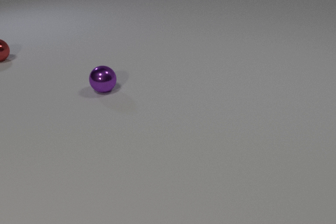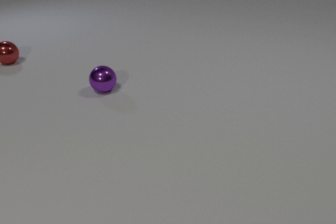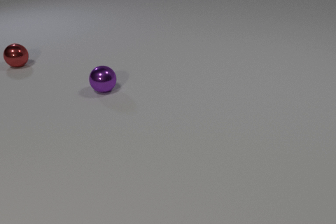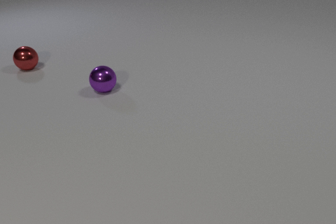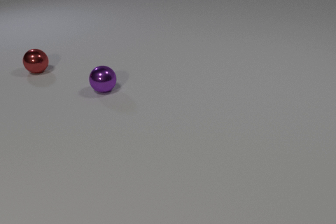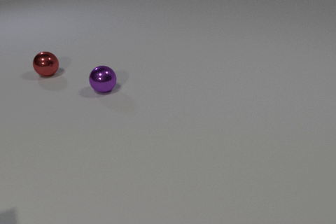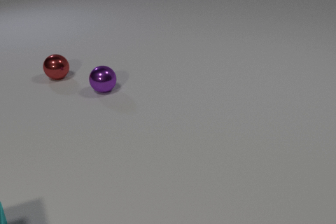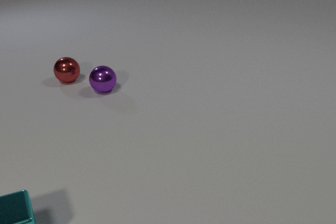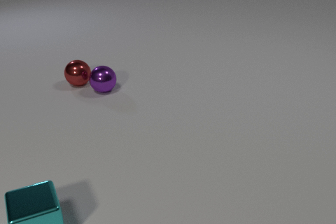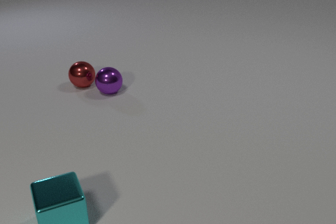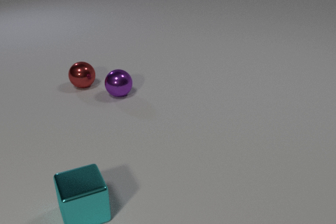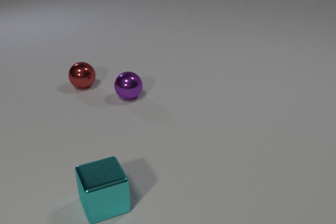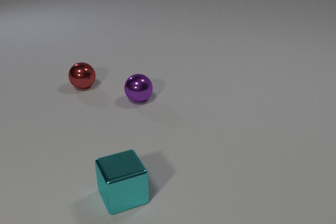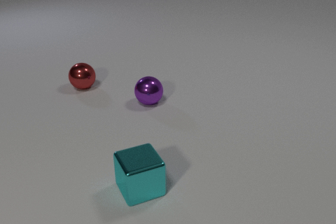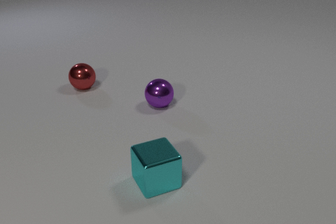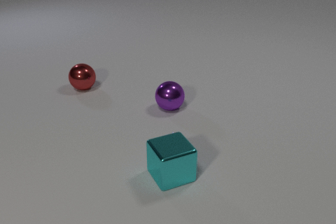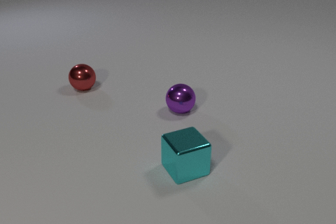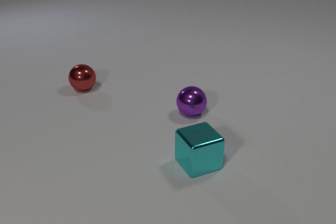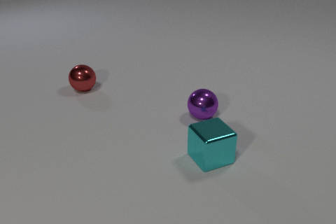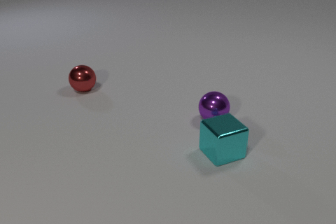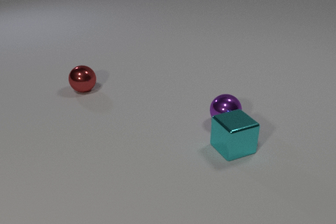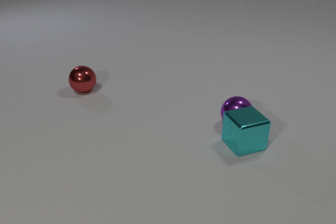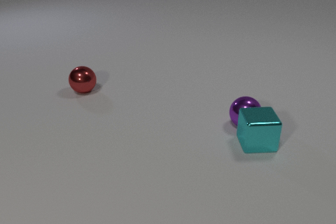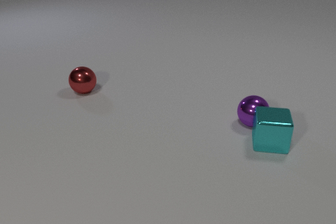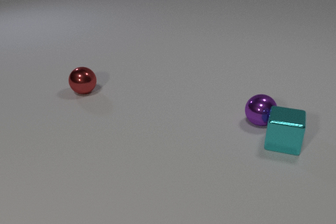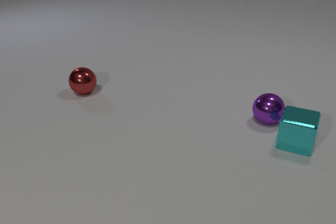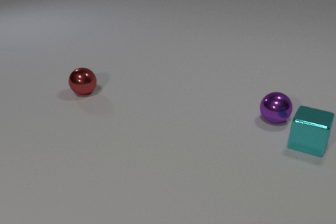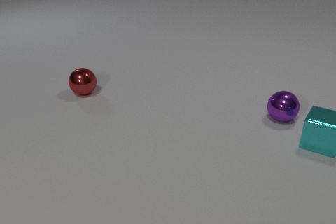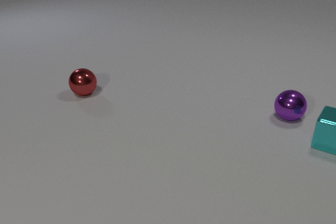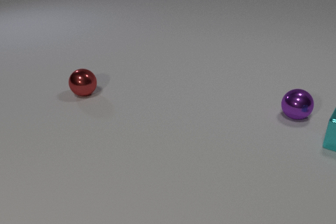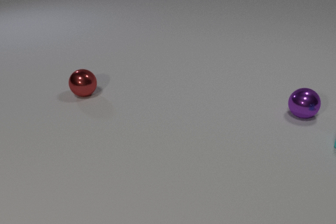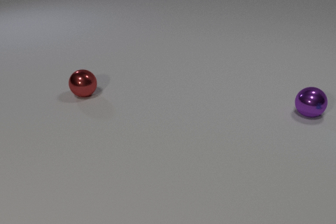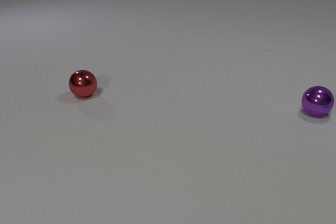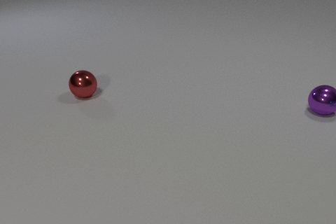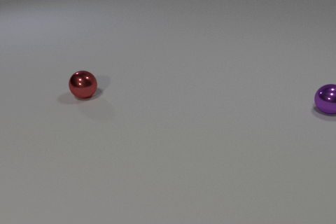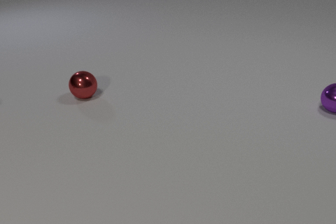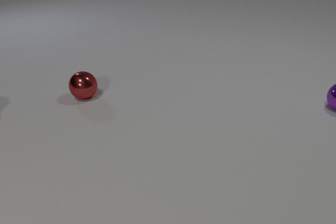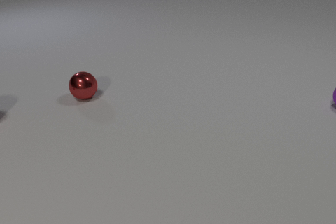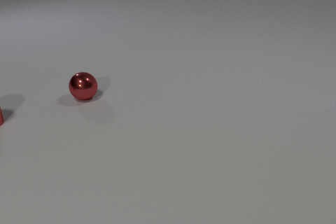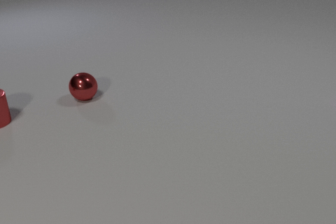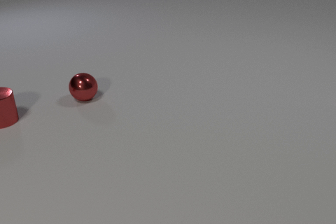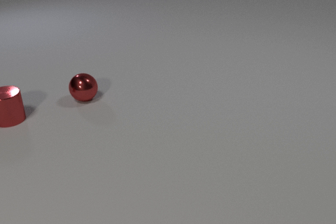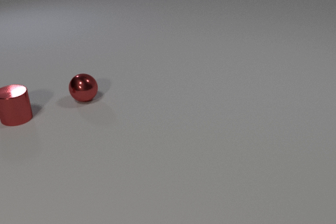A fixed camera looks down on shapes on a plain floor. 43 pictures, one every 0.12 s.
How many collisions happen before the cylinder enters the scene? 2.
What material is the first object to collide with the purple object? metal.
What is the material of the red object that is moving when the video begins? metal.
0.00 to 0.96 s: The red metal sphere rolls toward the camera and to the right. The cyan metal cube comes in at the bottom edge, slides to the right.
0.96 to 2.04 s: The red metal sphere rolls toward the camera. The purple metal sphere rolls to the right and toward the camera. The cyan metal cube slides to the right and away from the camera. The red metal sphere and the purple metal sphere collide.
2.04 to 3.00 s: The red metal sphere rolls toward the camera. The purple metal sphere rolls to the right. The cyan metal cube slides to the right and away from the camera, spins clockwise seen from above by about 45 degrees, its near face sliding to the left. The purple metal sphere and the cyan metal cube collide.
3.00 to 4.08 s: The red metal sphere rolls toward the camera. The purple metal sphere rolls to the right and away from the camera. The cyan metal cube slides to the right, leaves at the right edge.
4.08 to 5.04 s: The red metal sphere rolls toward the camera. The purple metal sphere rolls to the right and away from the camera, leaves at the right edge. The red metal cylinder comes in at the left edge, slides to the right.
